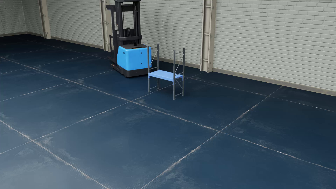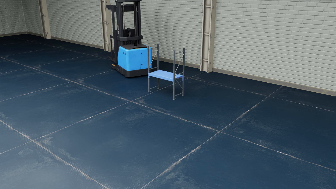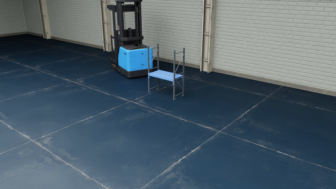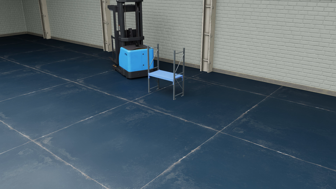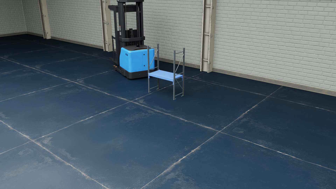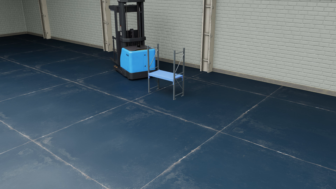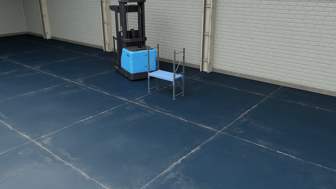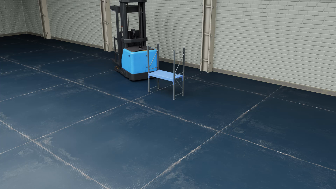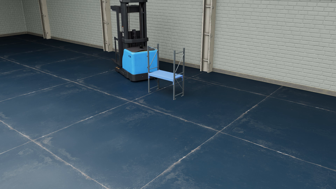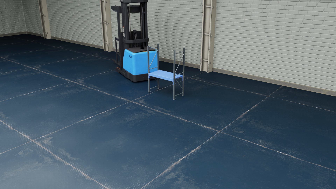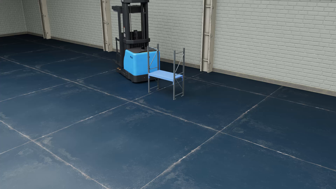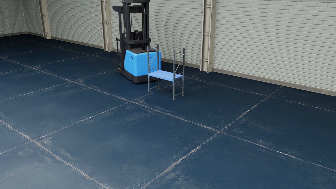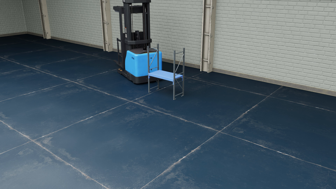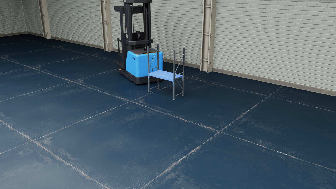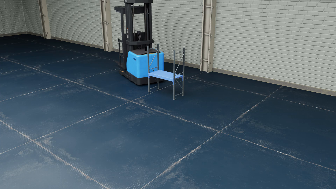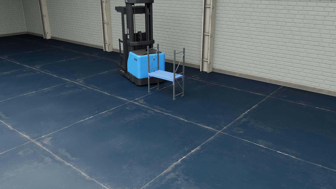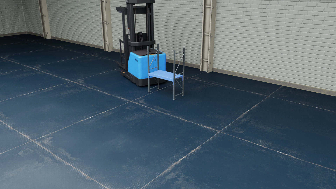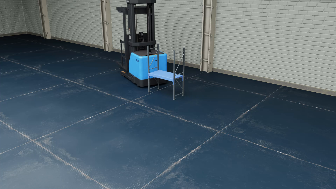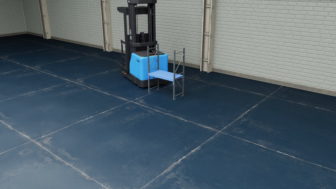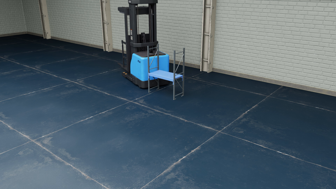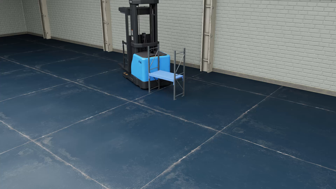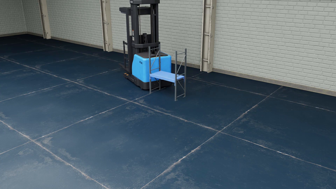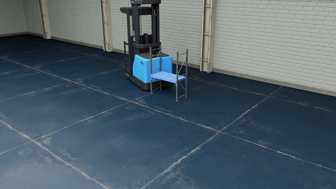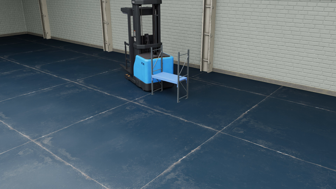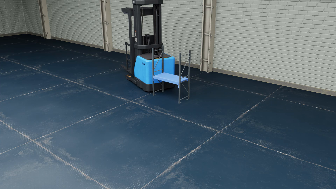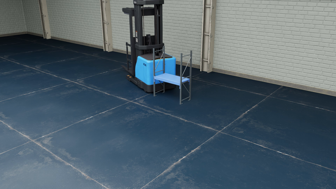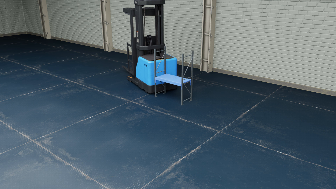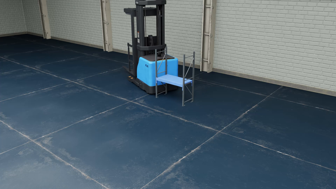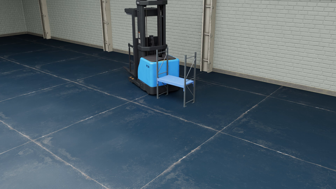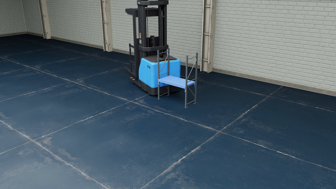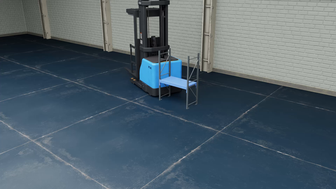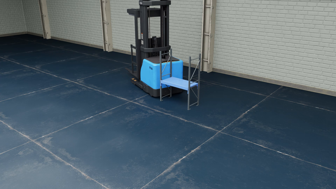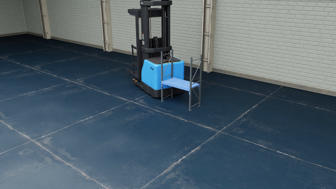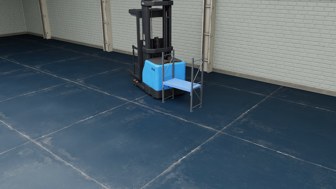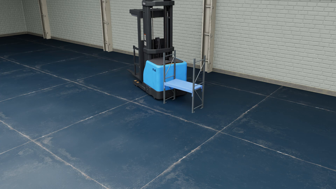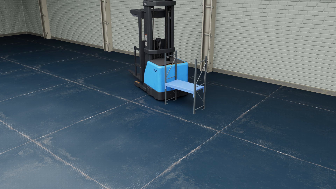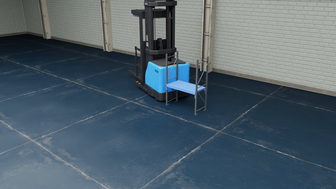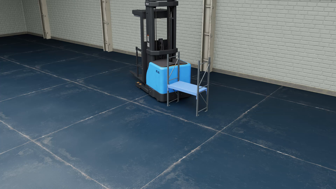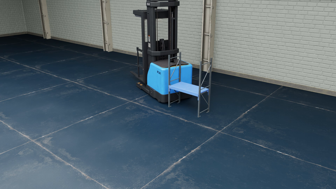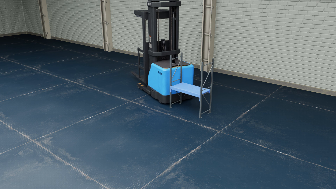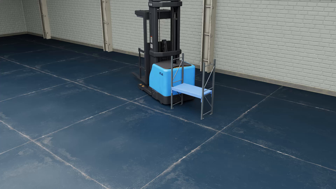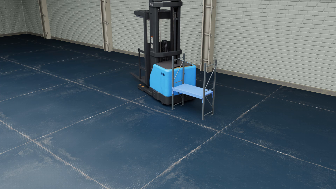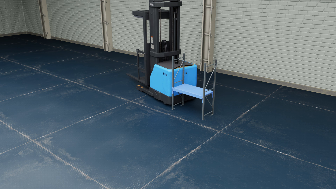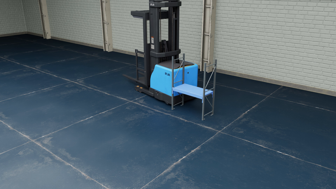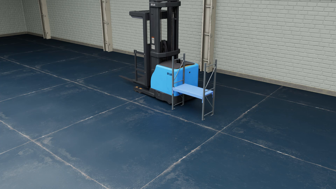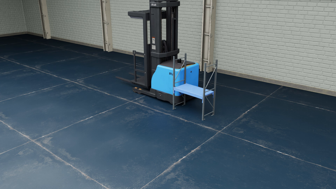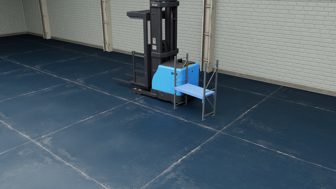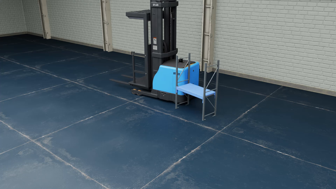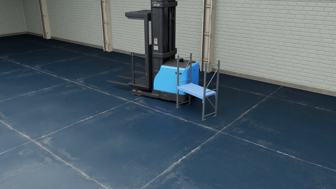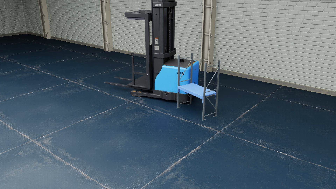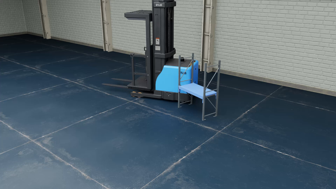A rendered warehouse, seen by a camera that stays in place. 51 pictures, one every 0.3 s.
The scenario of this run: A forklift runs into an object in its way.
